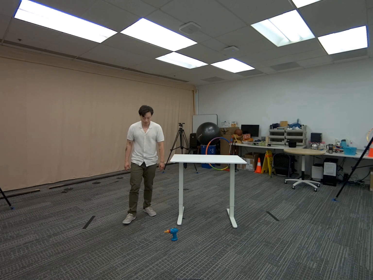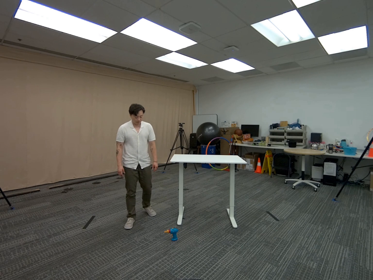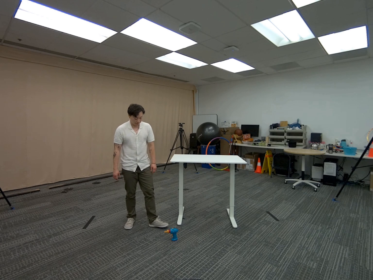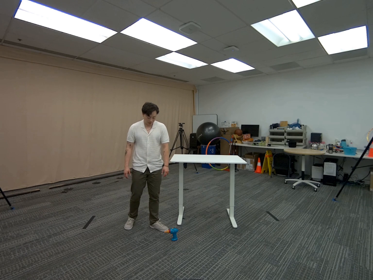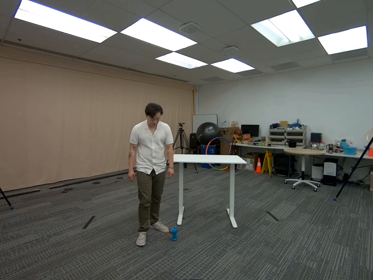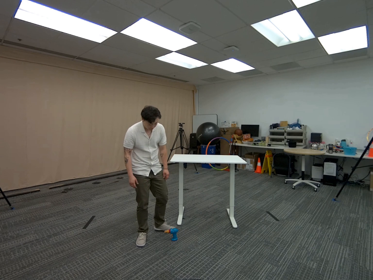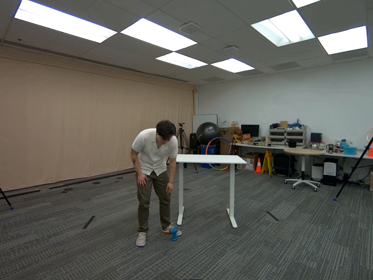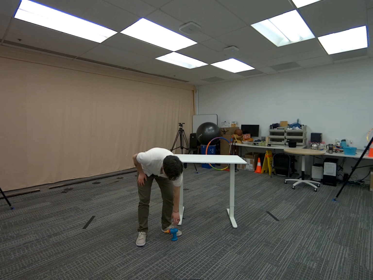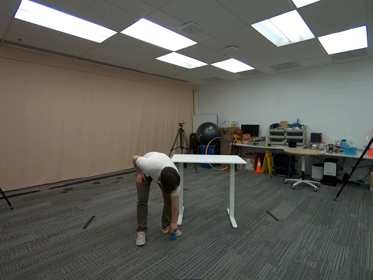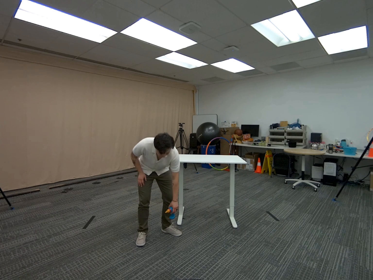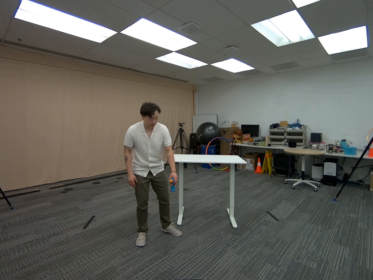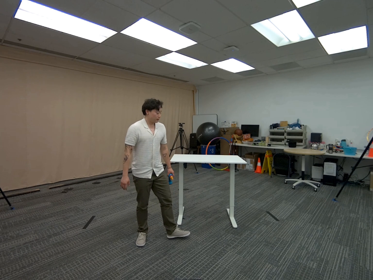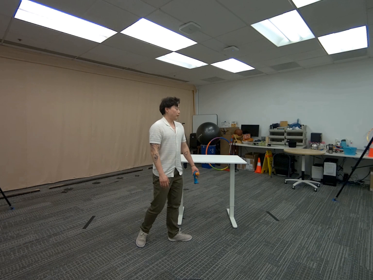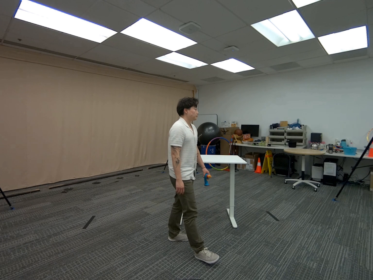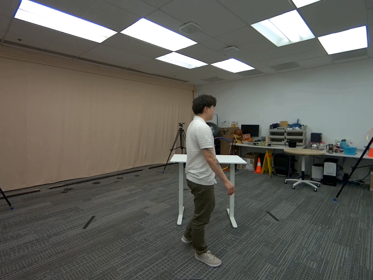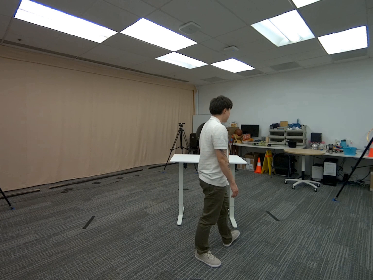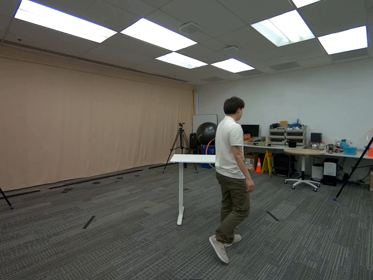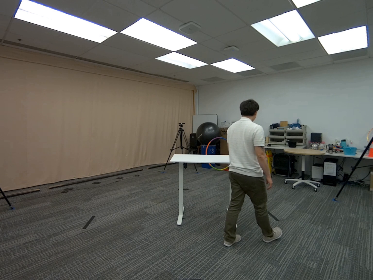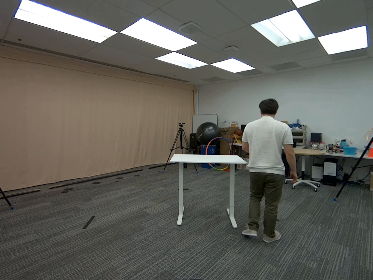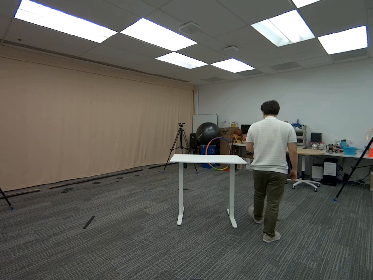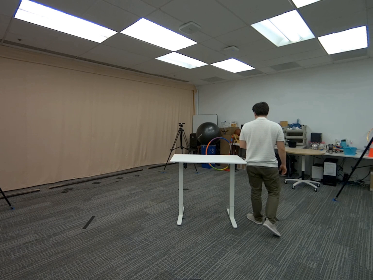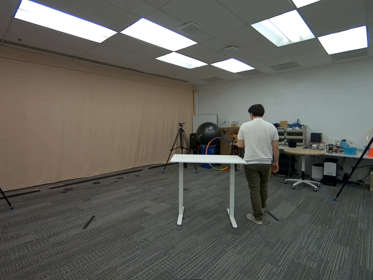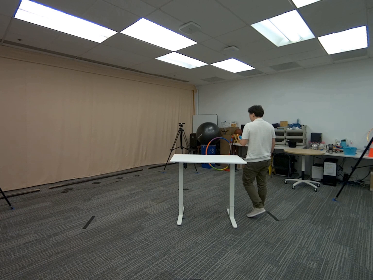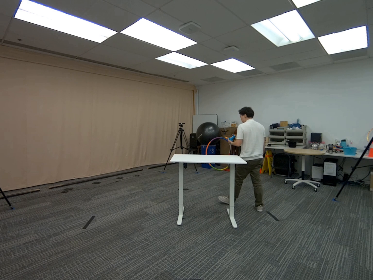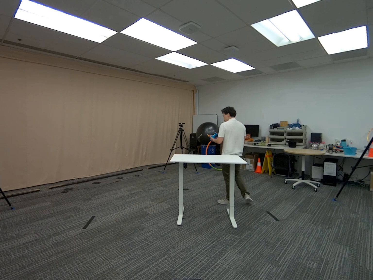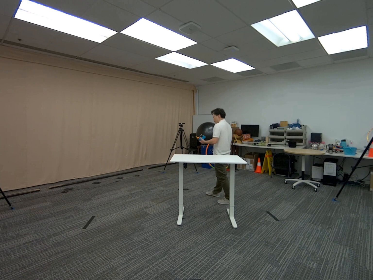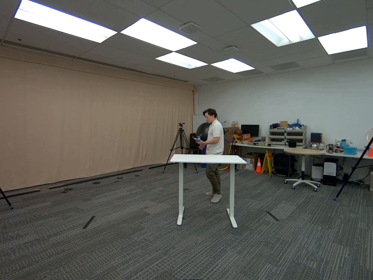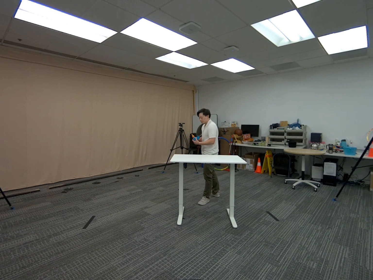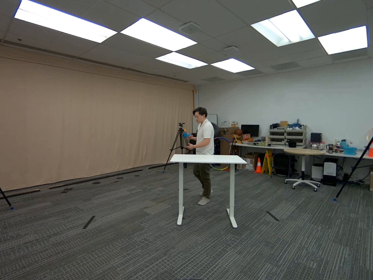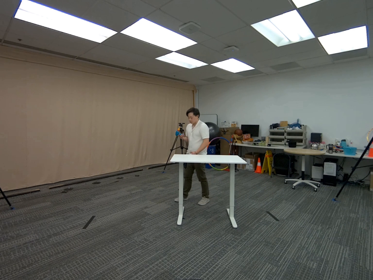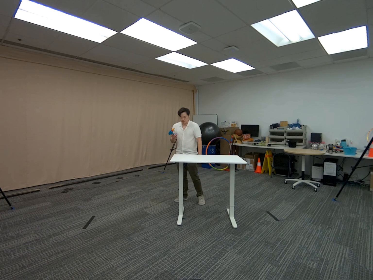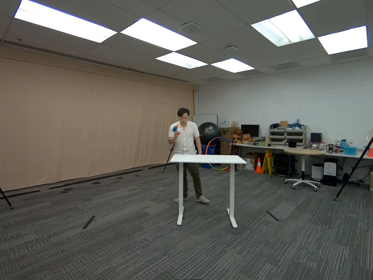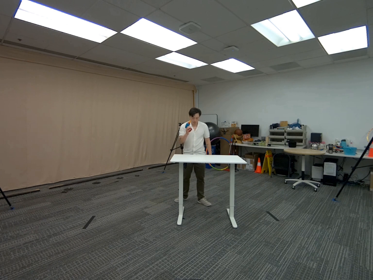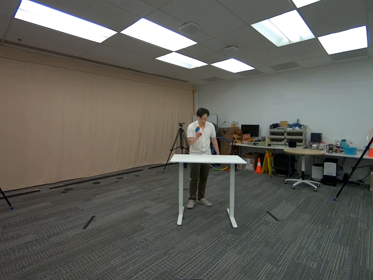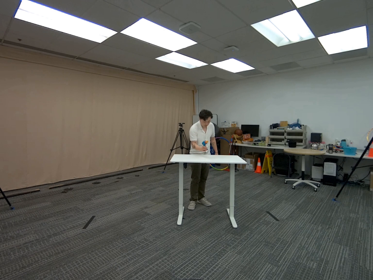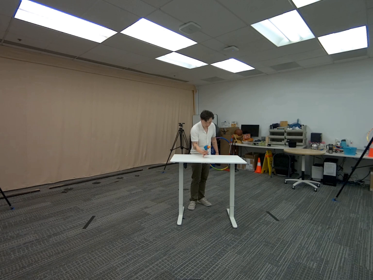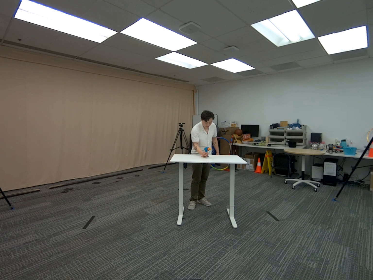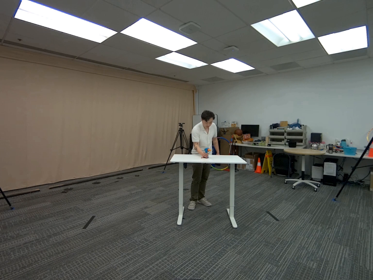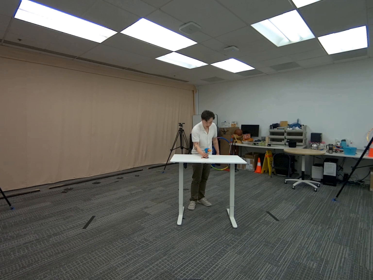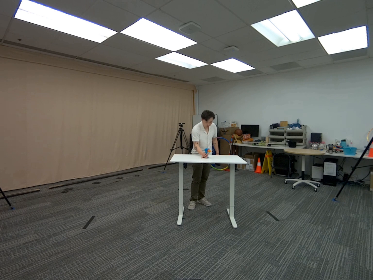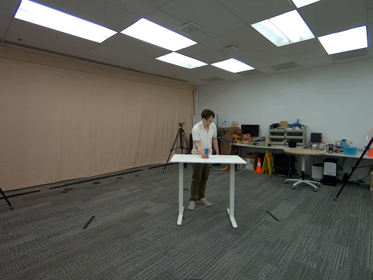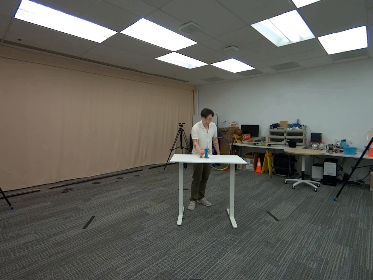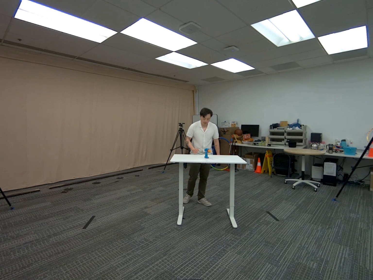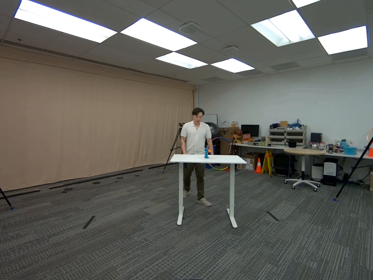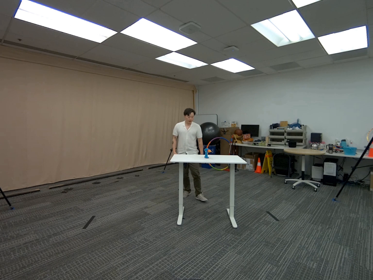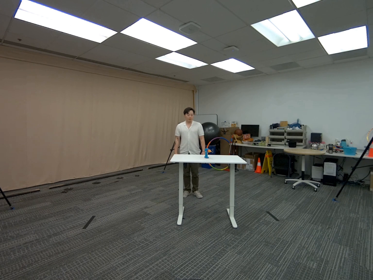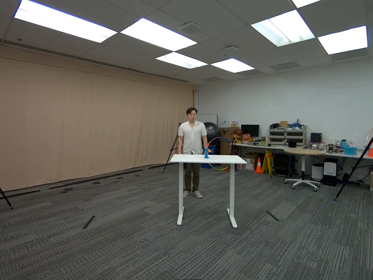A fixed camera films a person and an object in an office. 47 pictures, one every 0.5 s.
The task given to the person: Walk over to the toy drill on the ground and pick up the toy drill and place the toy drill on the white desk.
